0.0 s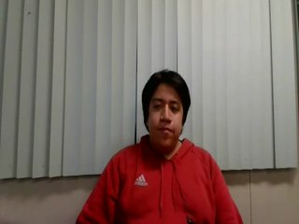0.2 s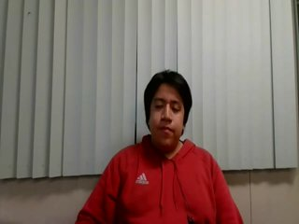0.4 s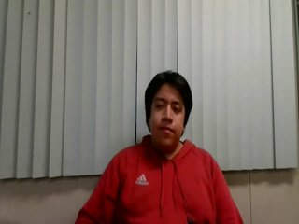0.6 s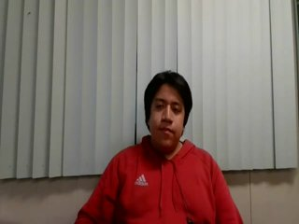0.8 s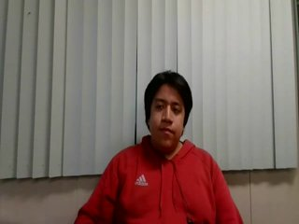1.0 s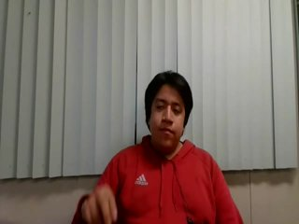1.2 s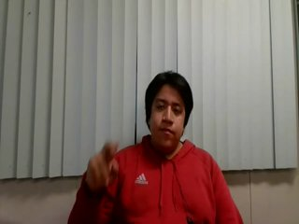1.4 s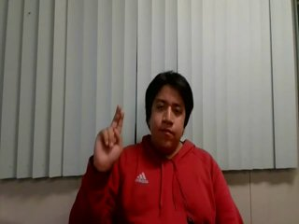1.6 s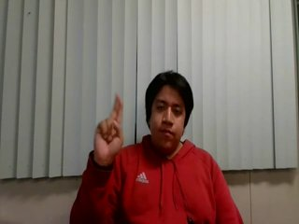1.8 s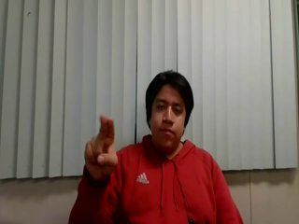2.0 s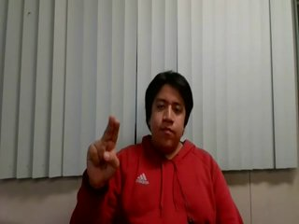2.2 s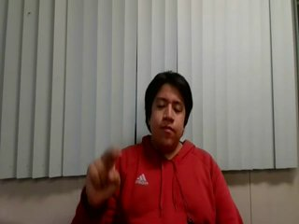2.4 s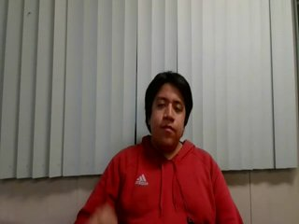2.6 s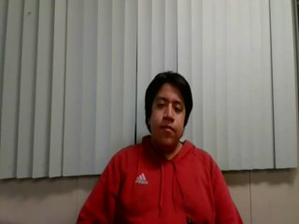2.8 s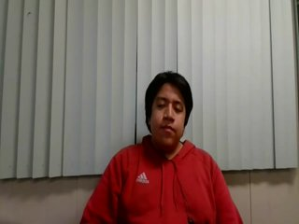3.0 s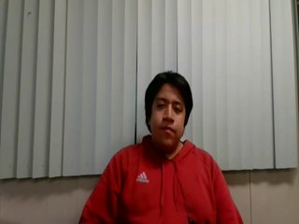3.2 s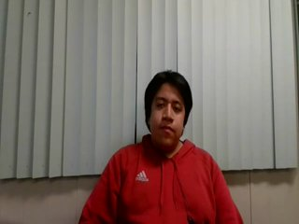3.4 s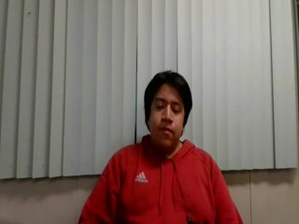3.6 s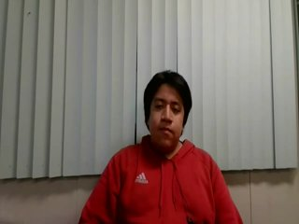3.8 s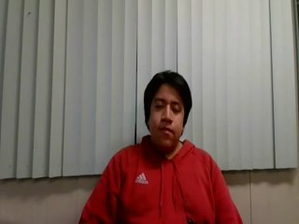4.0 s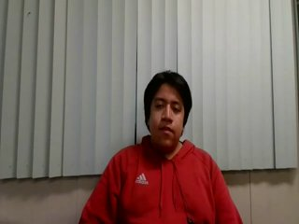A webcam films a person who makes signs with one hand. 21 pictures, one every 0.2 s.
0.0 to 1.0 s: Non-gesture.
1.1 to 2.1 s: Click with two fingers.
2.2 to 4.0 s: Non-gesture.
